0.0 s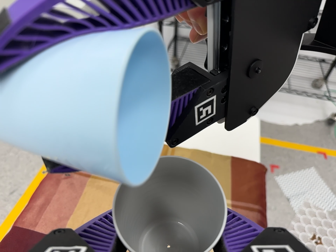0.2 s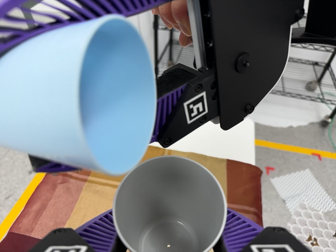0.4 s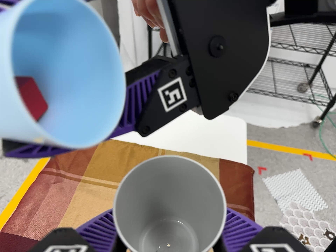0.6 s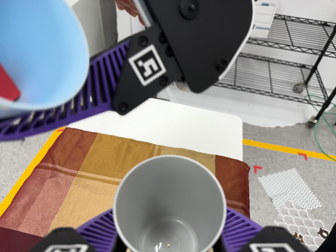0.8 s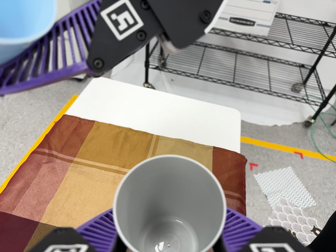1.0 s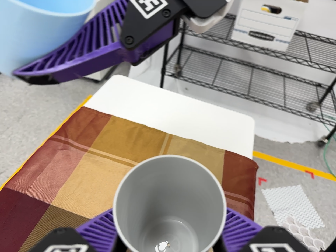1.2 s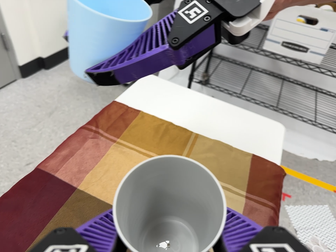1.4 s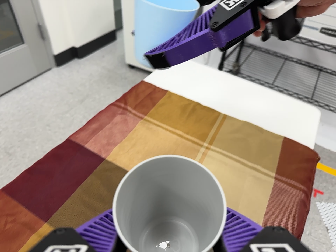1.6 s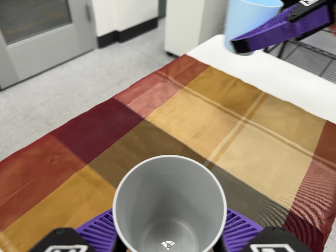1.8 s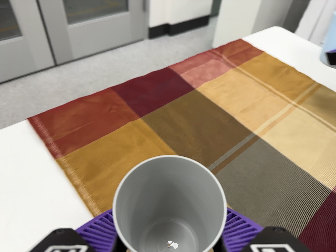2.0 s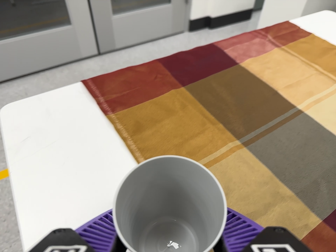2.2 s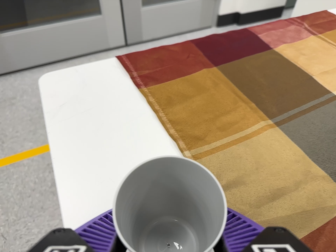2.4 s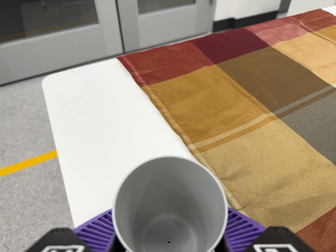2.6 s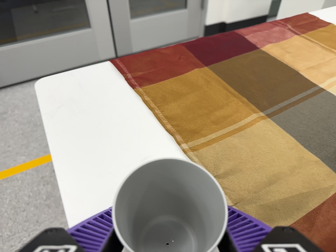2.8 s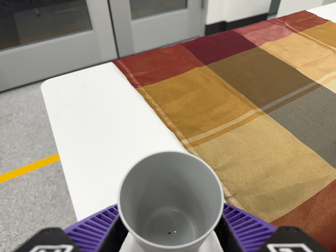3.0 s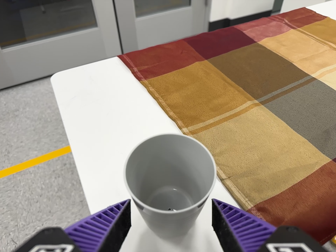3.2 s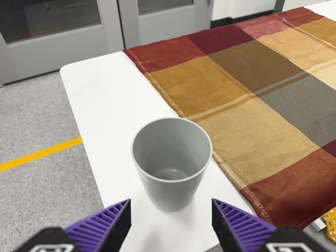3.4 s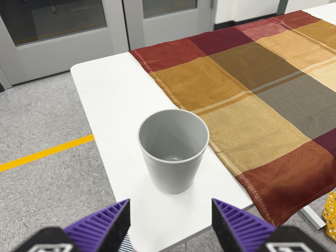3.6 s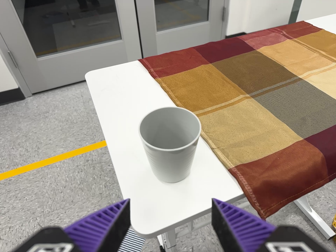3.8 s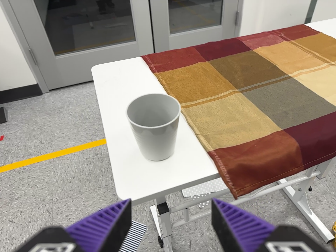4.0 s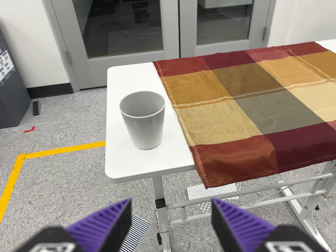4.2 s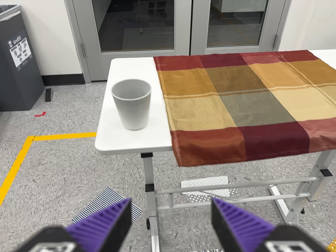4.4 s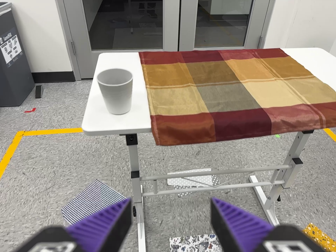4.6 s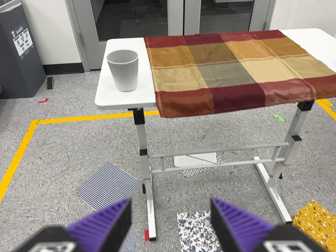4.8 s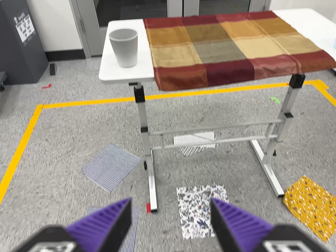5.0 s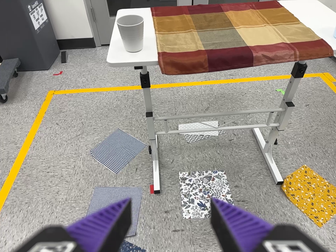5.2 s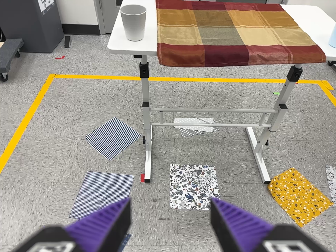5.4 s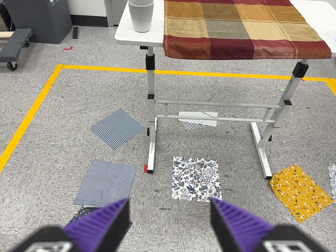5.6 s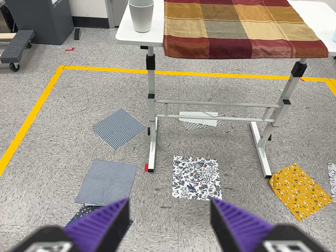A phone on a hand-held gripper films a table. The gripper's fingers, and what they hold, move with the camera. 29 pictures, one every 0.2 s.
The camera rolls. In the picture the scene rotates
clockwise.
0.0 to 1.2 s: The camera travels toward the bottom of its view, about 8 cm. It rolls about its line of sight by about 10 degrees, and the scene rotates clockwise.
1.2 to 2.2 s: The camera swings to its left by about 30 degrees, and the scene slides to the right. It travels toward the bottom of its view, about 24 cm, so close, fixed things drift upward. It rolls about its line of sight by about 25 degrees, and the scene rotates clockwise.
2.2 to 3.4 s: The camera travels backward and toward the bottom of its view, about 12 cm, so what stands in front gets smaller.
3.4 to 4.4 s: The camera pans to its left by about 15 degrees. It travels backward, to its right and toward the bottom of its view, about 34 cm, so what stands in front gets smaller. It rolls about its line of sight by about 15 degrees, and the scene rotates clockwise.
4.4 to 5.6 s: The camera travels backward and toward the bottom of its view, about 28 cm, so what stands in front gets smaller. Its aim tips toward the bottom of its view by about 10 degrees, and the scene shifts upward.
The film runs backward here.
